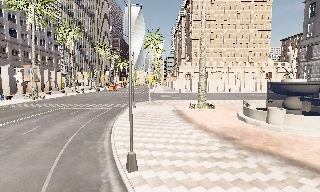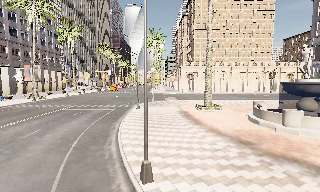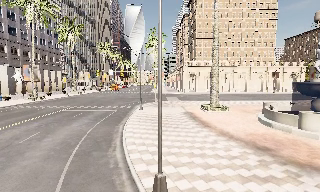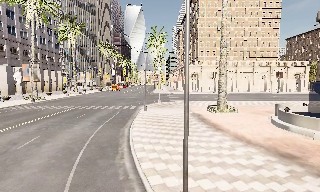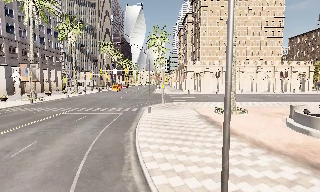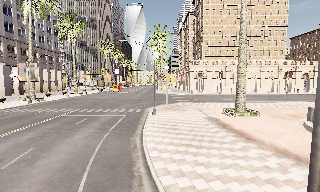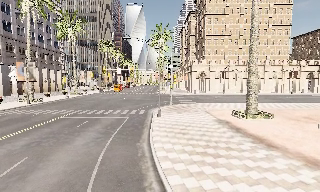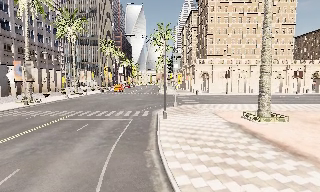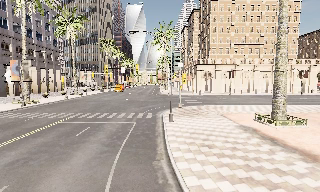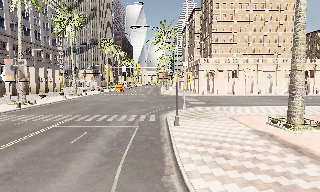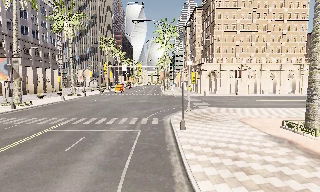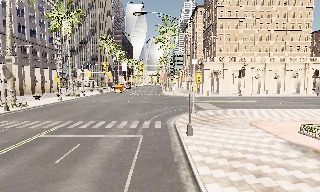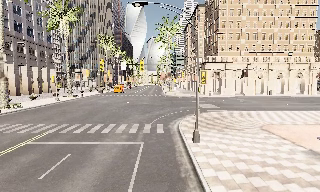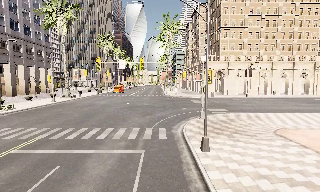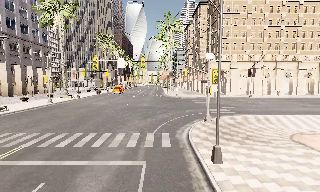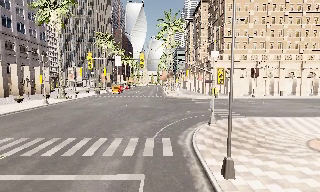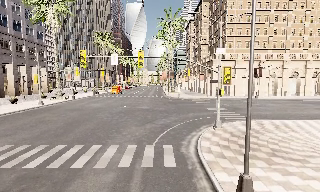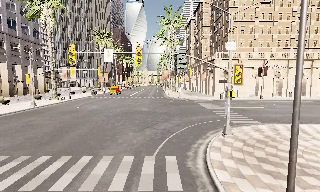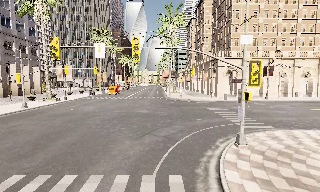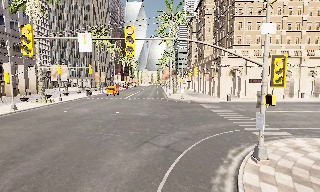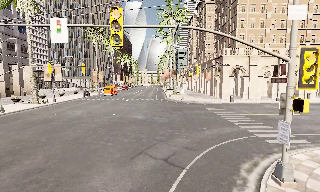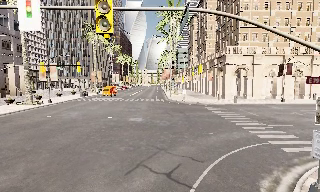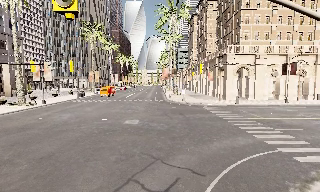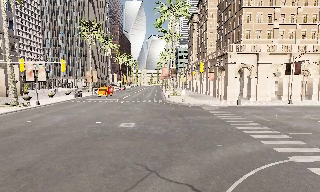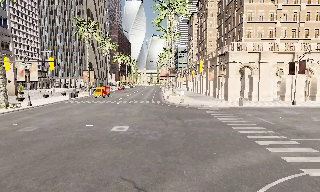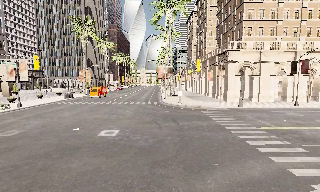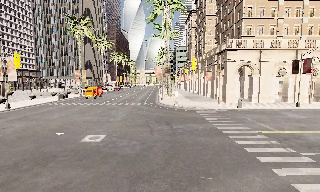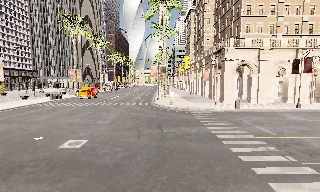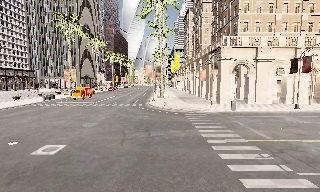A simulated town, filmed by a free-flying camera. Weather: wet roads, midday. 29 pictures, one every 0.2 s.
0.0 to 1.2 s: The camera travels forward and to its left, about 6 m, so what stands in front looms larger.
1.2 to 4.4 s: The camera travels forward, about 20 m, so what stands in front looms larger.
4.4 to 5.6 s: The camera travels forward and to its right, about 7 m, so what stands in front looms larger.
The film runs forward here.
